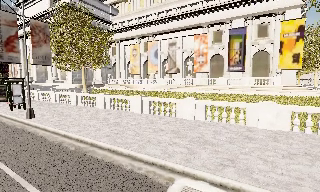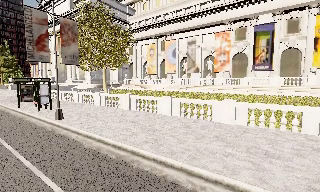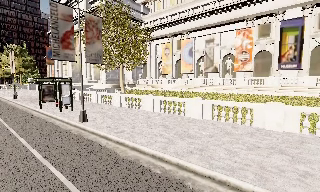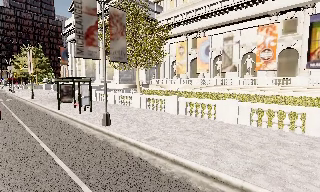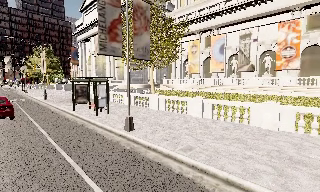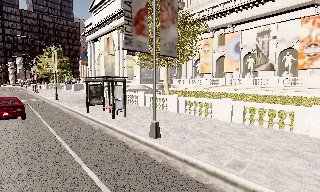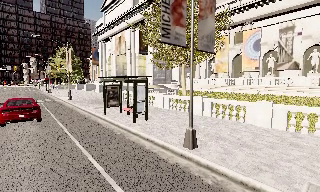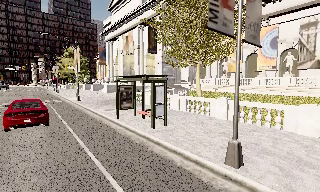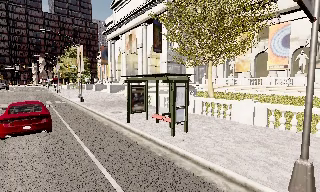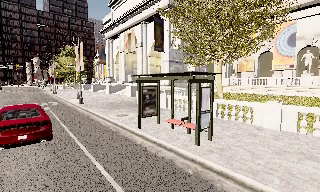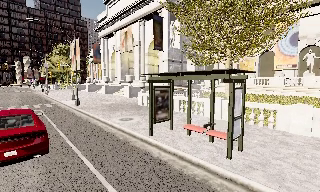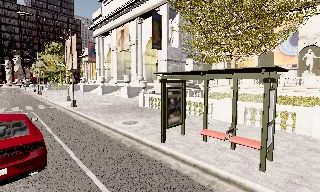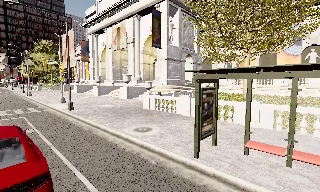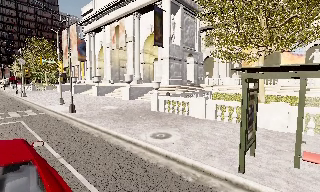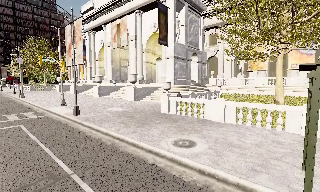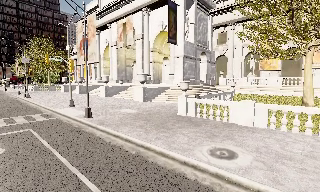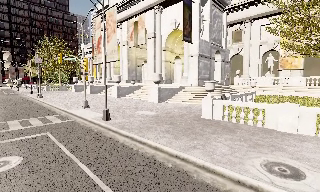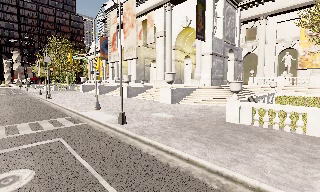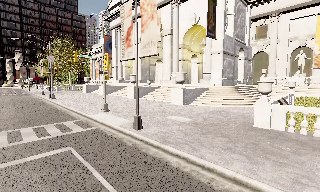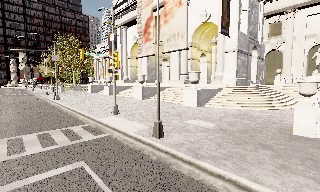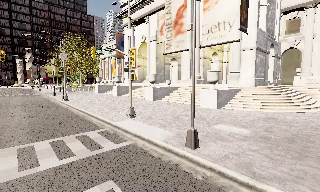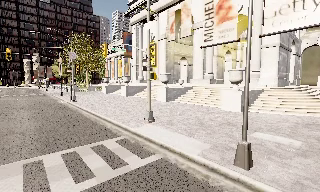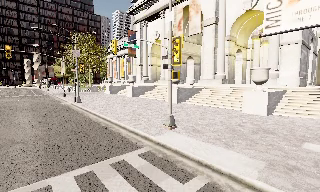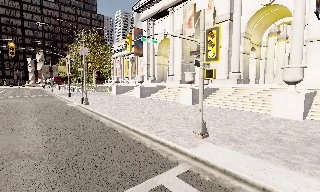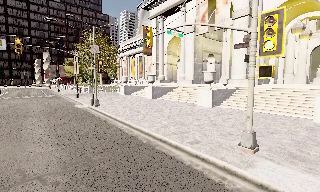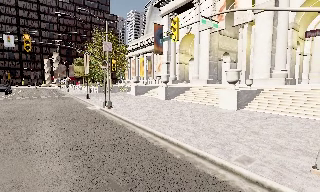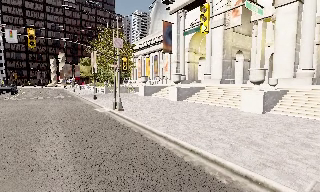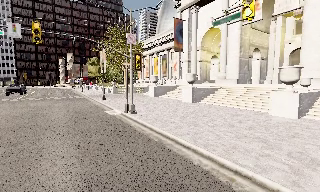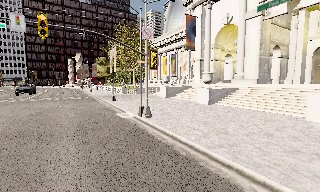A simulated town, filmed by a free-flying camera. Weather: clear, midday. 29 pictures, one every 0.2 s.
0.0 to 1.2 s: The camera pans to its left, which is counterclockwise from overhead, by about 20 degrees. It travels to its left and forward, about 9 m, so close, fixed things drift to the right.
1.2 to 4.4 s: The camera travels forward and to its left, about 25 m, so what stands in front looms larger.
4.4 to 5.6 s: The camera pans to its left, which is counterclockwise from overhead, by about 10 degrees. It travels forward and to its left, about 10 m, so what stands in front looms larger.
The film runs forward here.
